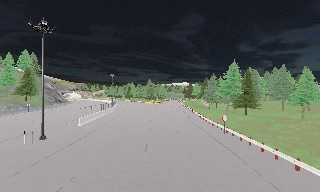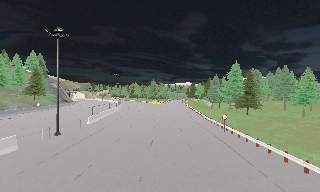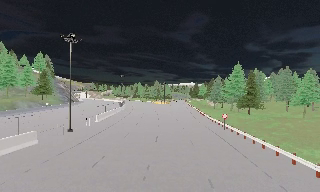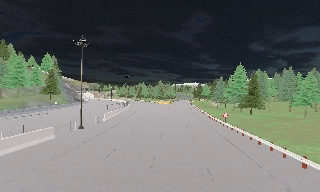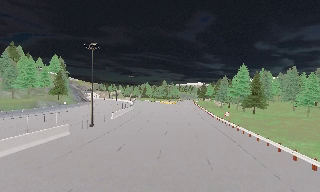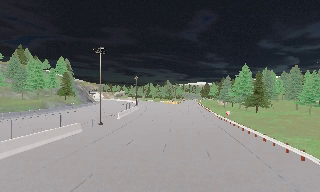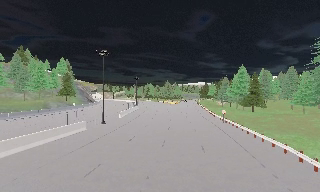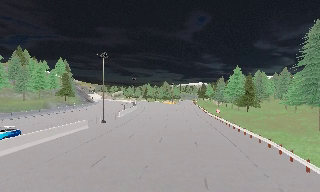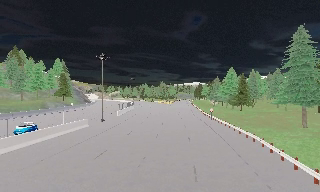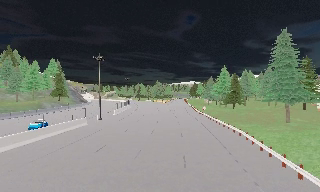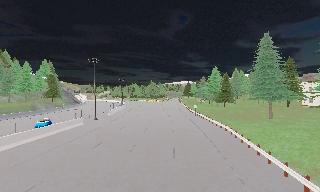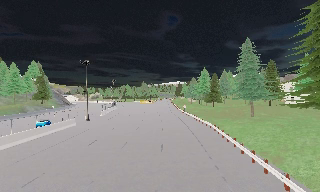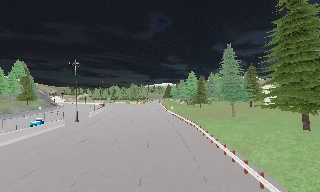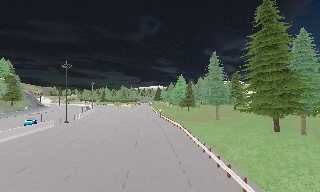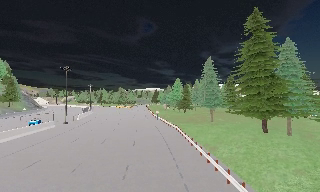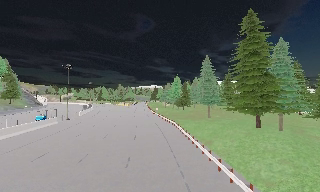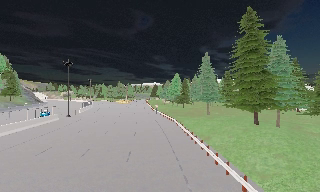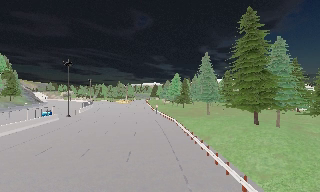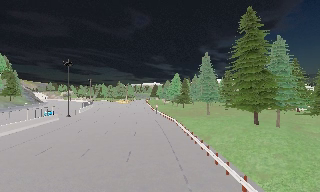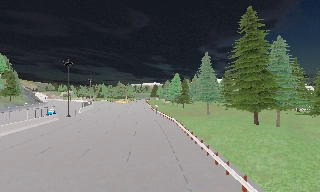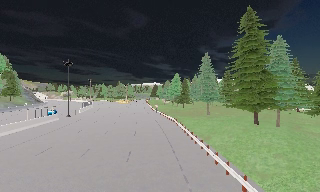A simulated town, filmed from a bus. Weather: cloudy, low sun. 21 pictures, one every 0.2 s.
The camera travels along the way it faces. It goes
backward.
0.0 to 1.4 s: The camera travels backward, about 10 m, so what stands in front gets smaller.
1.4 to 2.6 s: The scene slides to the left, as the camera pans about 15 degrees to its right. It travels backward, about 9 m, so what stands in front gets smaller.
2.6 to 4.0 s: The camera travels backward, about 2.5 m, so what stands in front gets smaller. It loses speed.
The film runs backward here.
